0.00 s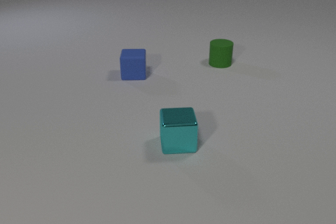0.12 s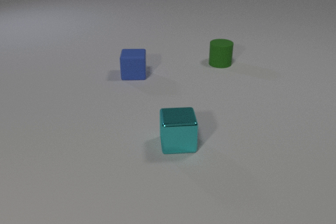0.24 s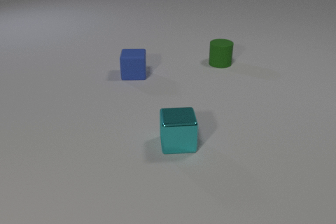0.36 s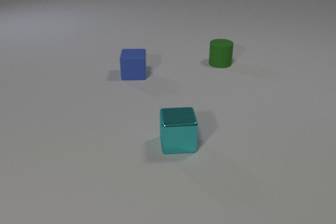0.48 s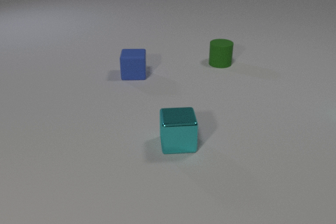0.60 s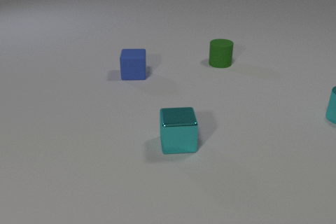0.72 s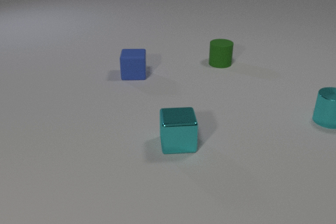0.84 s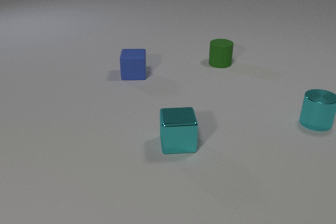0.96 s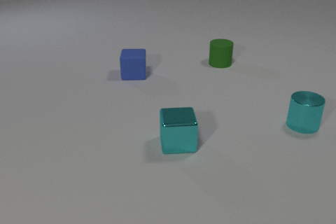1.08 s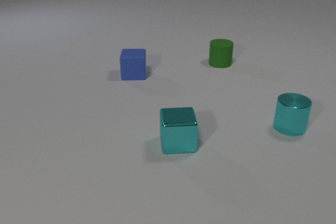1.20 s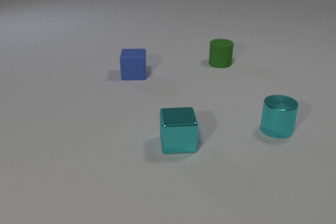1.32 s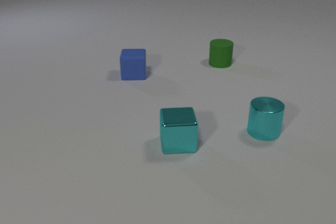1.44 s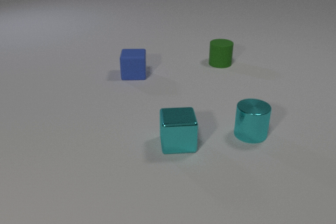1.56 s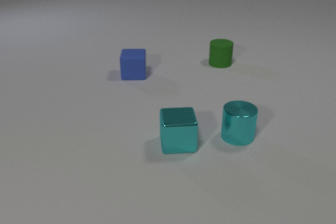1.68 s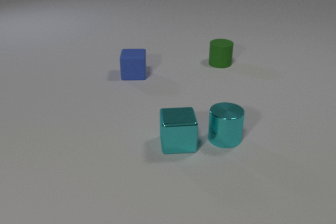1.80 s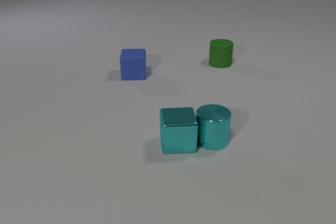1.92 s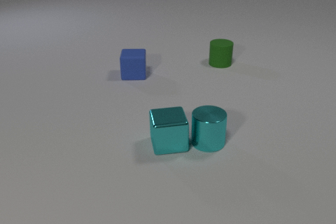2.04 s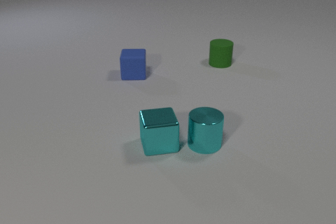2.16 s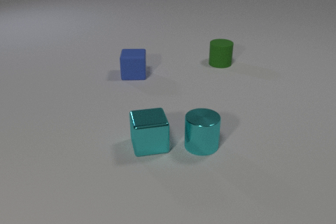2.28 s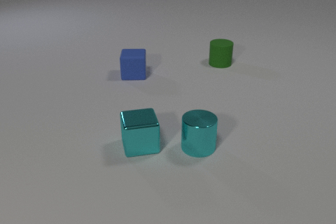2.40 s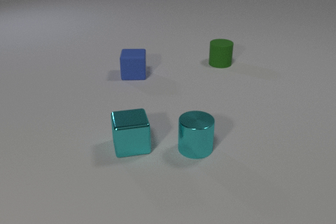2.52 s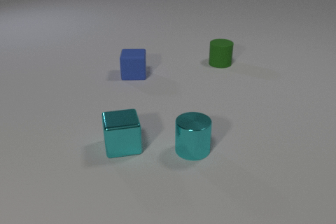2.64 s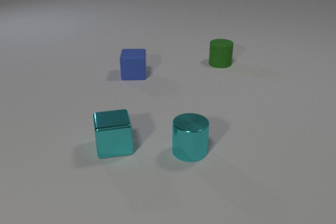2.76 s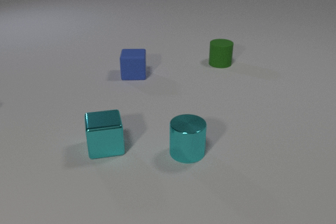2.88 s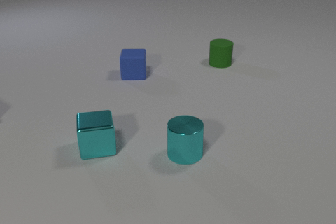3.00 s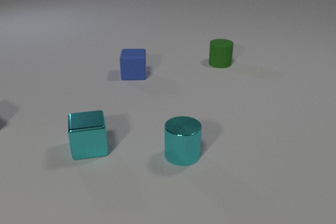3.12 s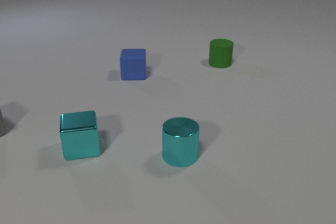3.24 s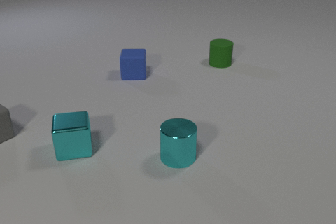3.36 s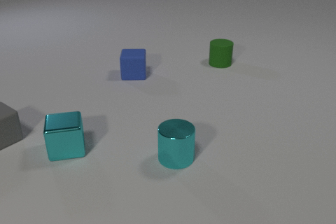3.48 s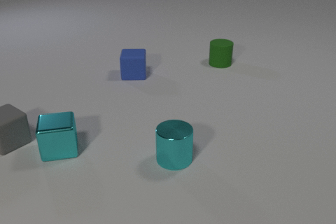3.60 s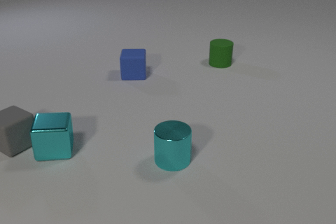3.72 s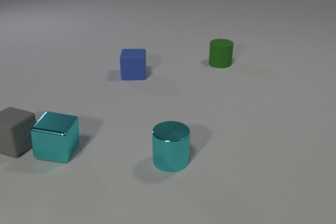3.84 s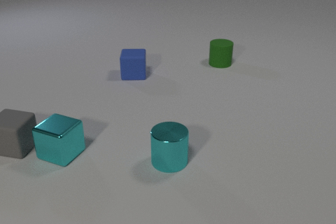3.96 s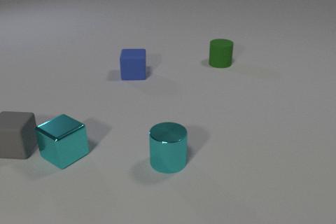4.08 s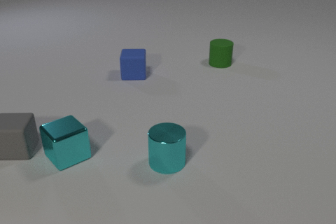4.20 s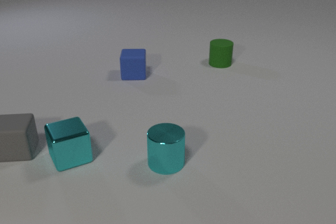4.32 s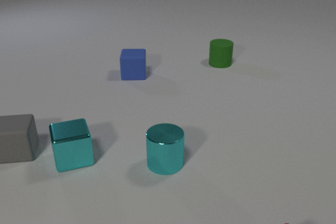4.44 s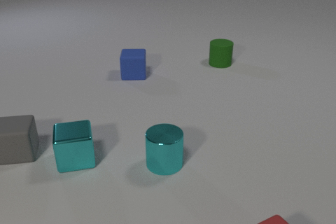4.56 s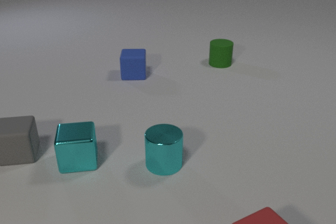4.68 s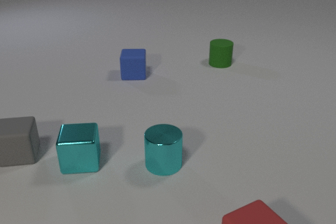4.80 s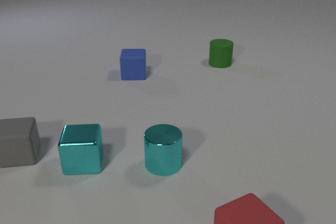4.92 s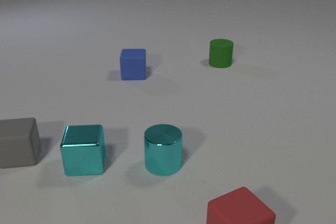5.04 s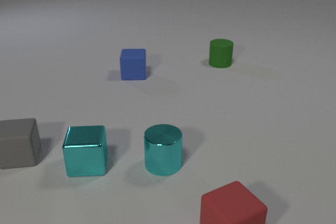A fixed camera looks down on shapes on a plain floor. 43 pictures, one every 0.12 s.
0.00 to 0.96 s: The cyan metal cylinder comes in at the right edge, slides to the left and toward the camera.
0.96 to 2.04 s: The cyan metal cylinder slides to the left and toward the camera. The cyan metal cube slides to the left. The cyan metal cylinder and the cyan metal cube collide.
2.04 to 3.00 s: The cyan metal cylinder slides to the left and toward the camera. The cyan metal cube slides to the left.
3.00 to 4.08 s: The cyan metal cylinder slides to the left and toward the camera. The cyan metal cube slides to the left, spins clockwise seen from above by about 60 degrees, its near face sliding to the left. The gray rubber cube comes in at the left edge, slides toward the camera and to the right, spins so that its near face slides to the right, counterclockwise seen from above. The cyan metal cube and the gray rubber cube collide.
4.08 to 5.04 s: The cyan metal cube slides toward the camera and to the right, spins so that its near face slides to the left, clockwise seen from above. The red rubber cube comes in at the bottom edge, slides to the left and away from the camera. The gray rubber cube slides toward the camera.
What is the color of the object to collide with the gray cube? cyan.
How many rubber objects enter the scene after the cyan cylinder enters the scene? 2.
How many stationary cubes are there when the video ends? 1.
